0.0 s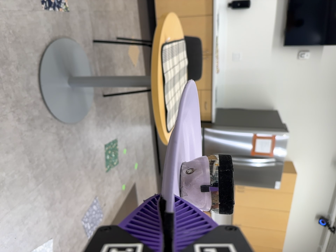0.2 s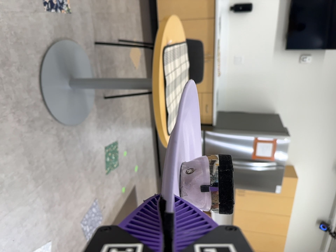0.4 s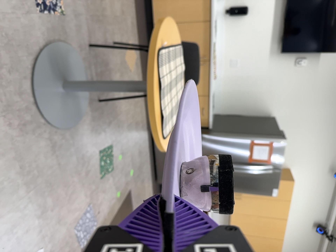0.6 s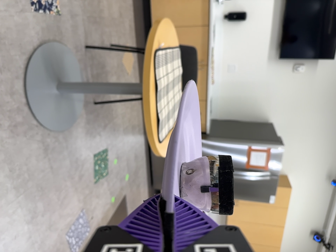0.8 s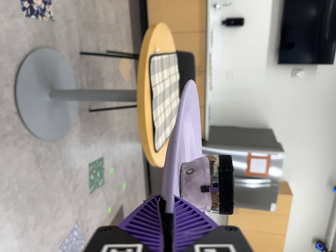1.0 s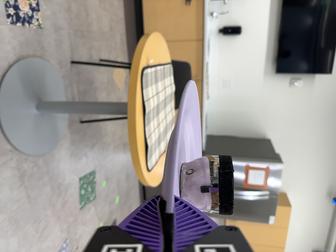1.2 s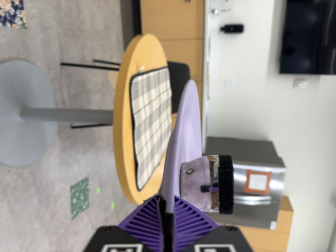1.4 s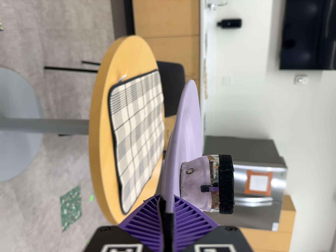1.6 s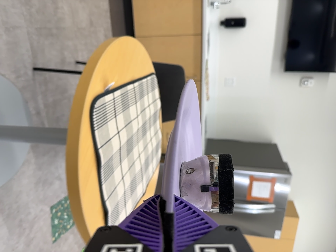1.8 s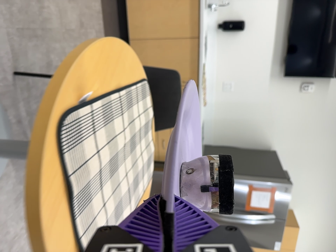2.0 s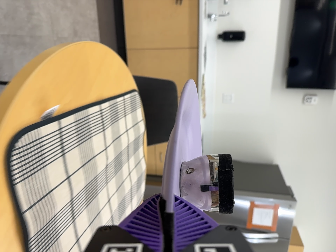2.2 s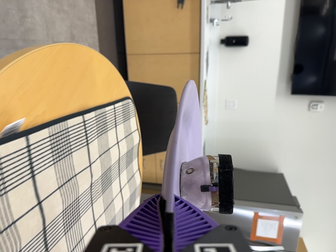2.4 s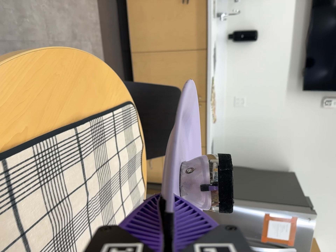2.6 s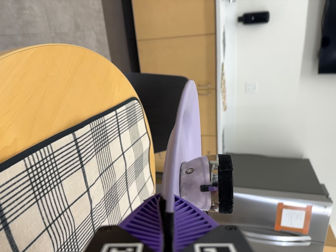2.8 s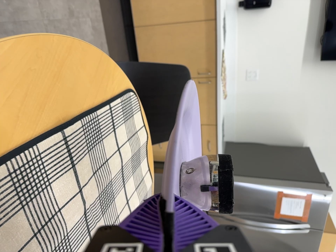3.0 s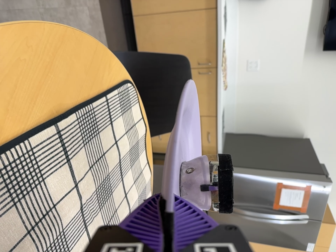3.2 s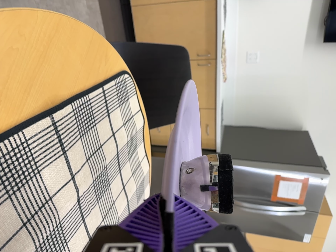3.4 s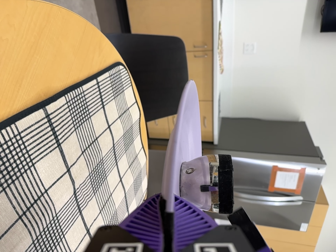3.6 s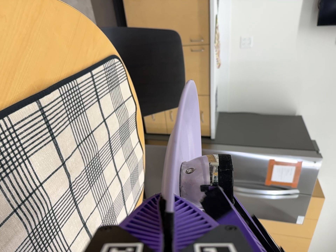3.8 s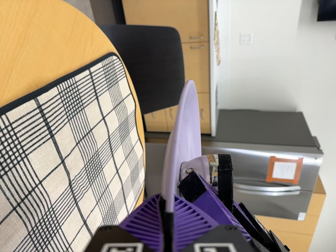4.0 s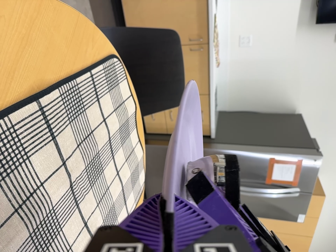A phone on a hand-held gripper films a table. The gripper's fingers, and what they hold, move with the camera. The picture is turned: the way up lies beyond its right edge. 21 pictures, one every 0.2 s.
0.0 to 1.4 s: The camera travels forward and toward the top of its view, about 50 cm, so what stands in front looms larger.
1.4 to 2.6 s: The camera travels forward, about 60 cm, so what stands in front looms larger.
2.6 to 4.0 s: The camera travels forward, about 6 cm, so what stands in front looms larger. Its aim tips toward the bottom of its view by about 10 degrees, and the scene shifts upward.
The film runs forward here.
